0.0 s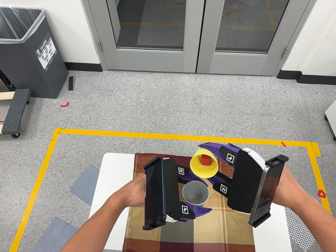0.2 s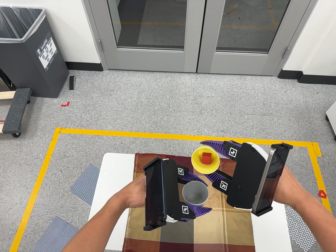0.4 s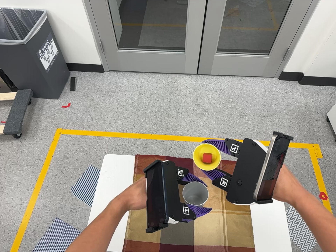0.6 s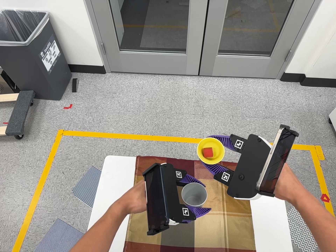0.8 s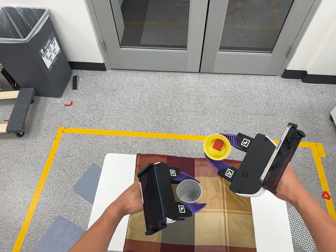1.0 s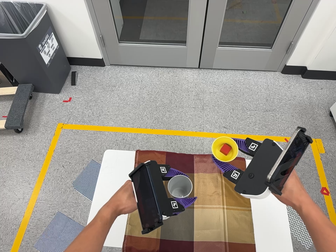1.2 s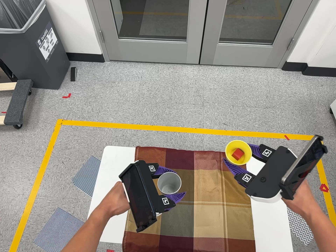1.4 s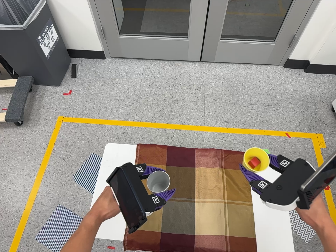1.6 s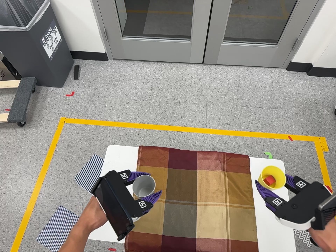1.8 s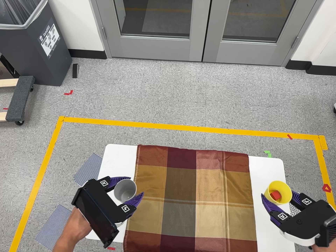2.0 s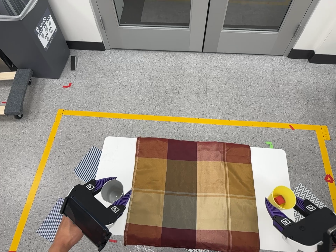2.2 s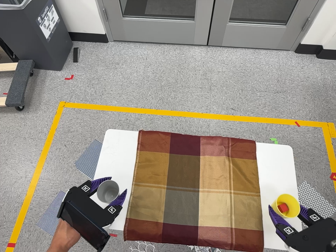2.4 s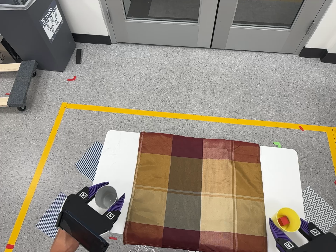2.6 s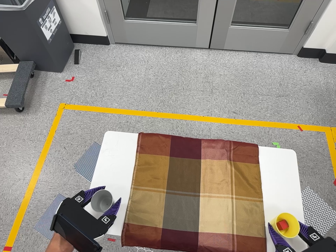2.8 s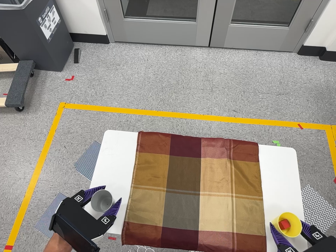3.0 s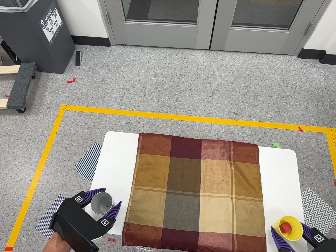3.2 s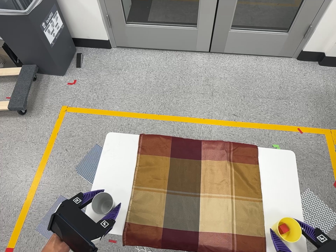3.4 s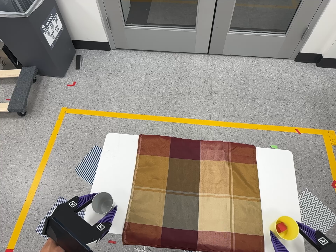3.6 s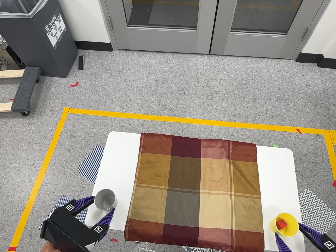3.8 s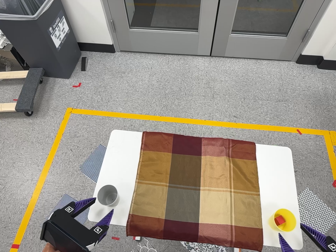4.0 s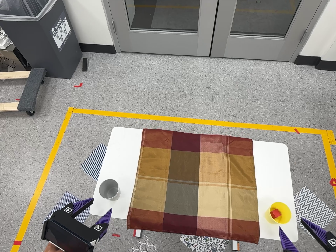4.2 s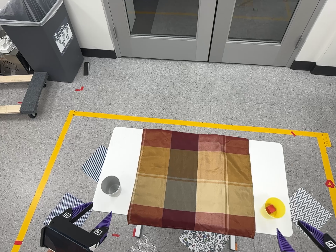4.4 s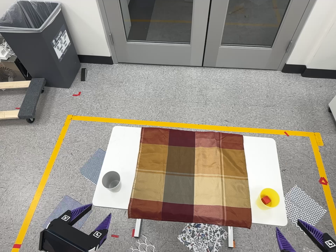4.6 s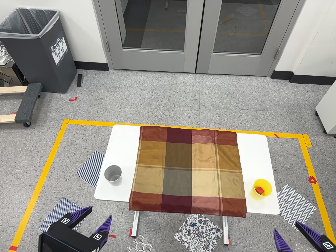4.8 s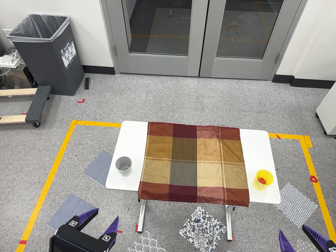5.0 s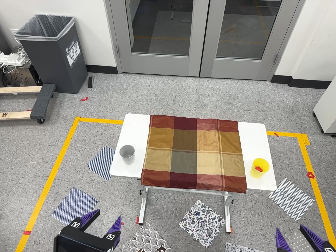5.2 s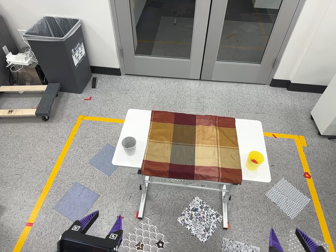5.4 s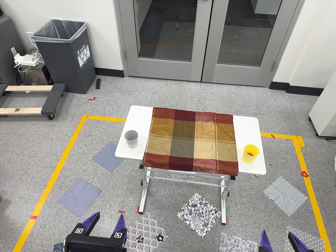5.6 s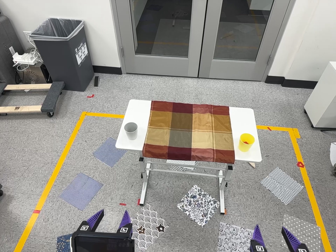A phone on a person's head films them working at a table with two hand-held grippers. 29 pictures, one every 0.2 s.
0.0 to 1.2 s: The camera shifts only a little, or ends up much as it began.
1.2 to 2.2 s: The camera travels forward, about 6 cm, so what stands in front looms larger.
2.2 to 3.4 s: The camera shifts only a little, or ends up much as it began.
3.4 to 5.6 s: The camera travels backward and toward the bottom of its view, about 70 cm, so what stands in front gets smaller. Its aim tips toward the top of its view by about 15 degrees.
The film runs backward here.
